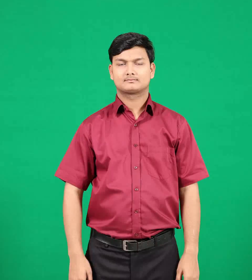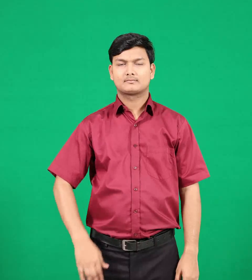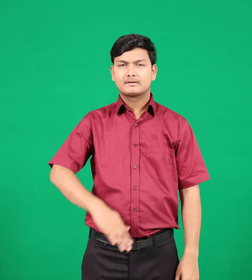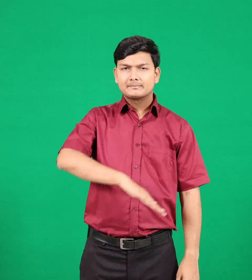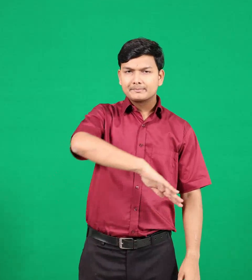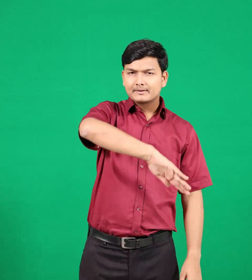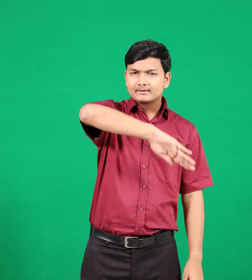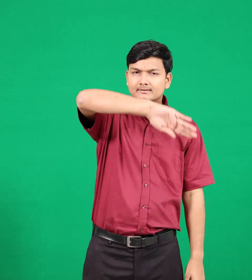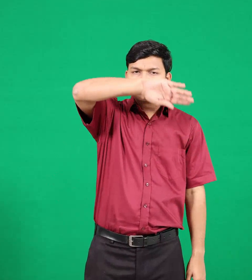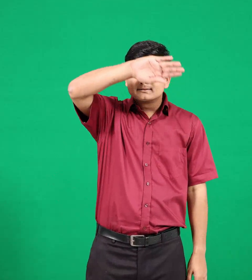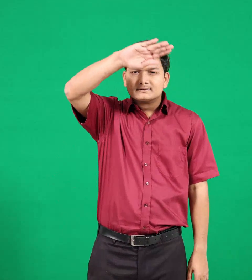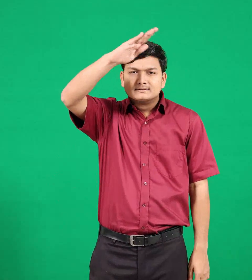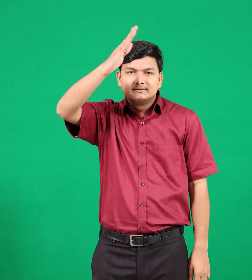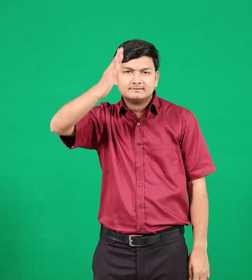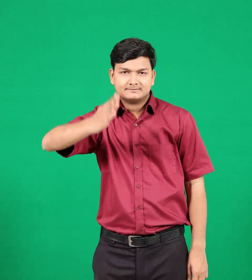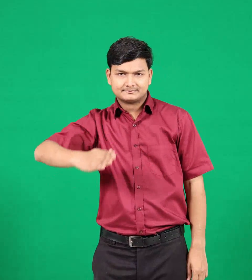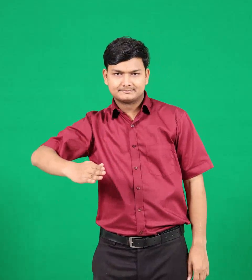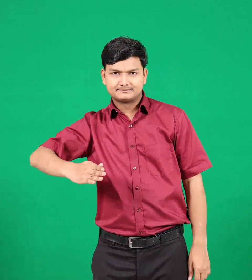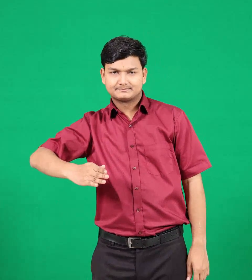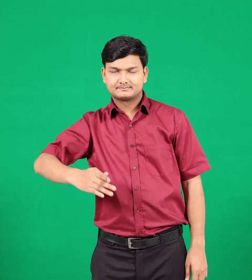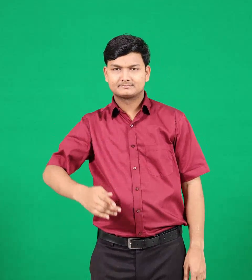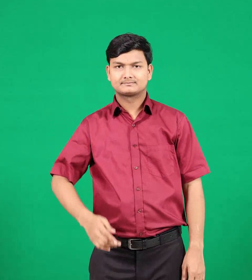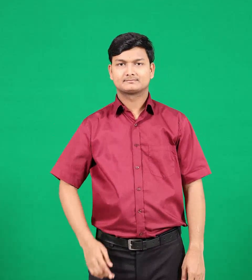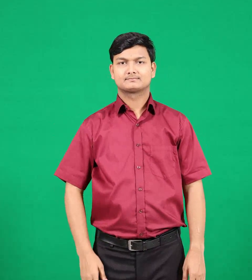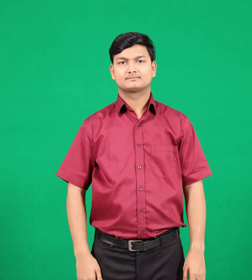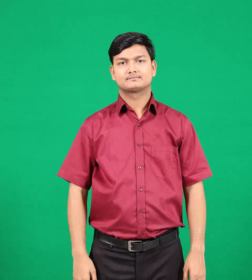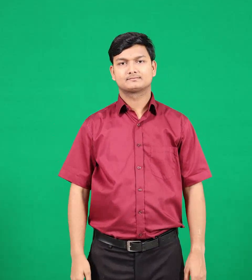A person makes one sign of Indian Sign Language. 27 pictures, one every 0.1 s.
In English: mountain
